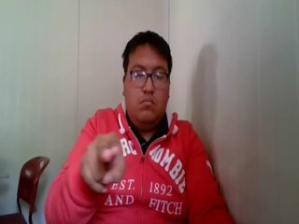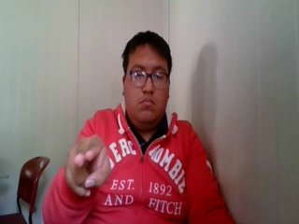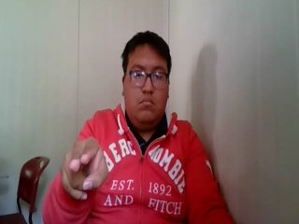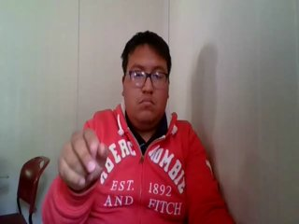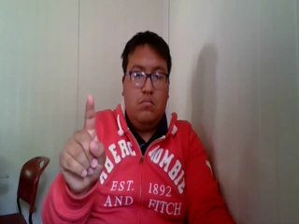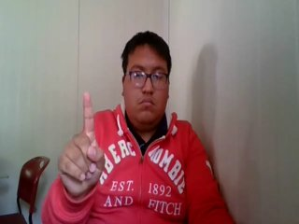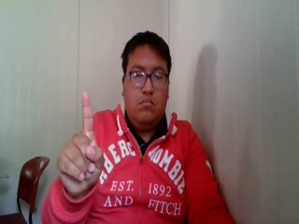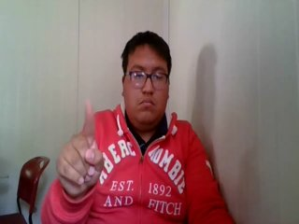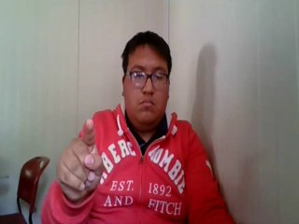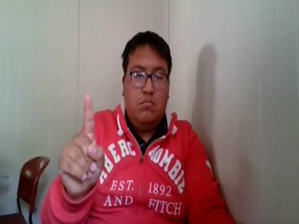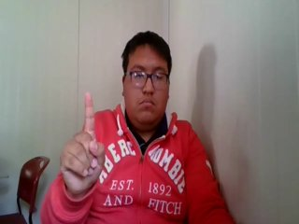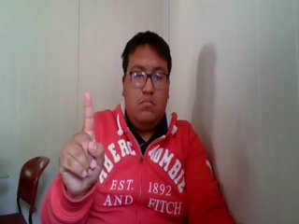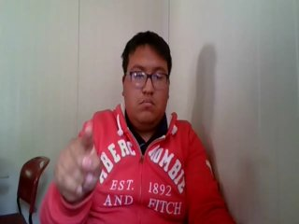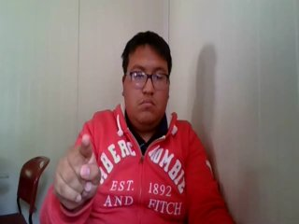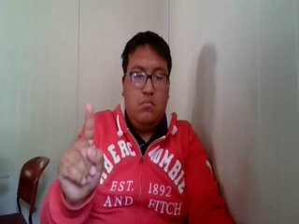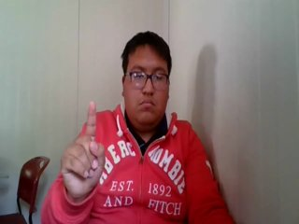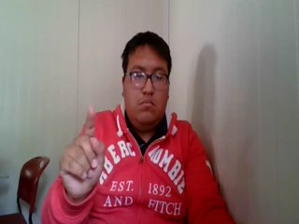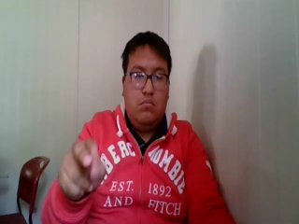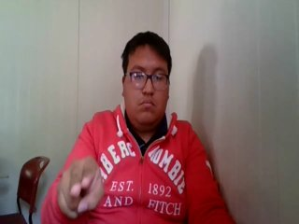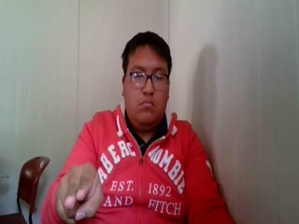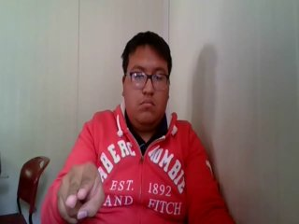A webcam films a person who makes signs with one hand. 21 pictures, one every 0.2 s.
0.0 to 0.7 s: Pointing with two fingers.
0.8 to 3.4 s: Double click with one finger.
3.5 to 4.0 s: Pointing with two fingers.
